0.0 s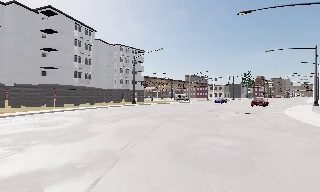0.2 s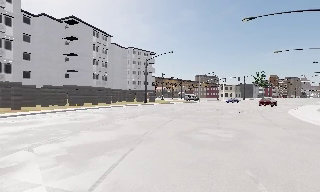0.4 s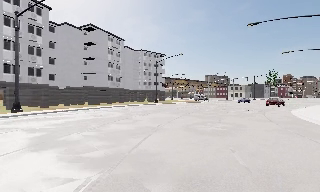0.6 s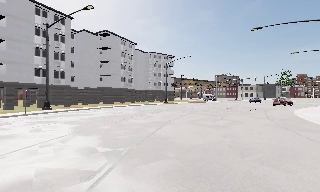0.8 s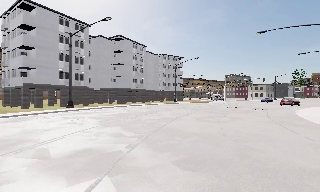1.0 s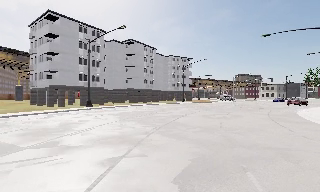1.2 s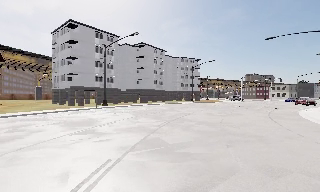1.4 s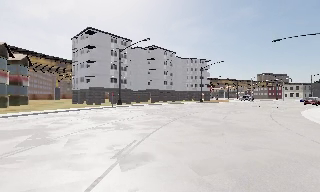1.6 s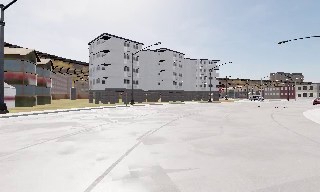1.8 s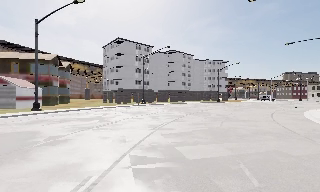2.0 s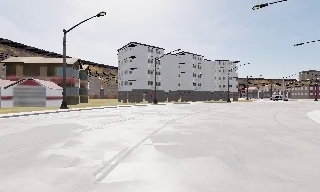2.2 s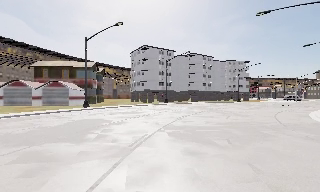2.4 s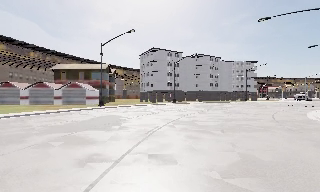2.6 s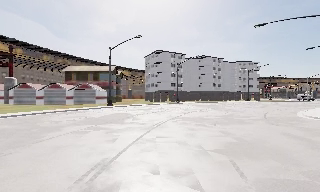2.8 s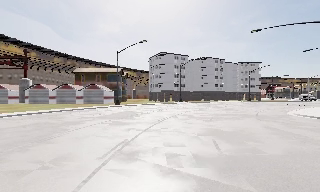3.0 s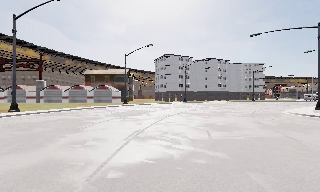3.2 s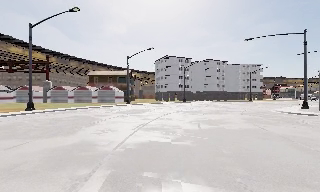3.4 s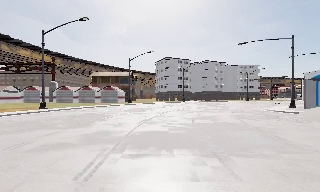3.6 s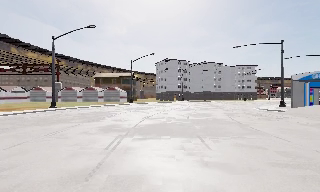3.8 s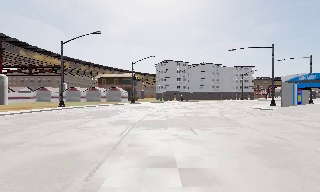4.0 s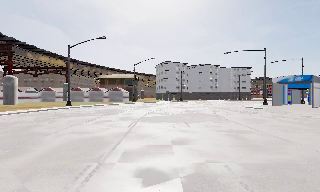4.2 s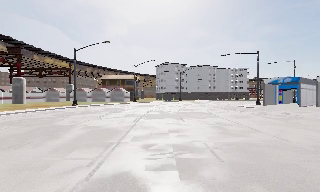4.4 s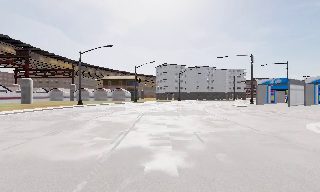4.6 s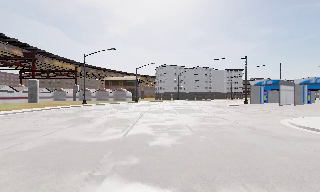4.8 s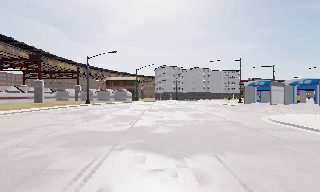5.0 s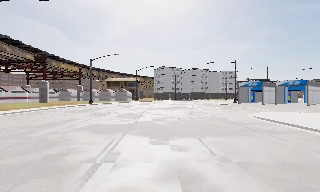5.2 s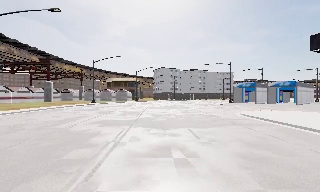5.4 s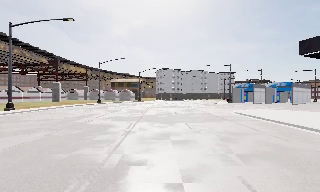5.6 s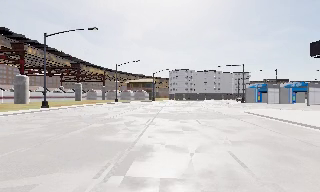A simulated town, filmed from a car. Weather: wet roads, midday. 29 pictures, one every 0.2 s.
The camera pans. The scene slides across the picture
to the right.
The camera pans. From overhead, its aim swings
counterclockwise.
0.0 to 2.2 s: The camera swings to its left by about 40 degrees, and the scene slides to the right. It travels backward, about 20 m.
2.2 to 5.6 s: The camera pans to its left, which is counterclockwise from overhead, by about 10 degrees. It travels backward, about 35 m, so what stands in front gets smaller.
The film runs backward here.
